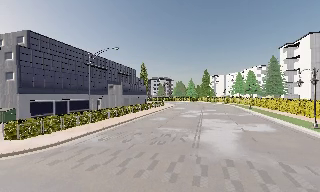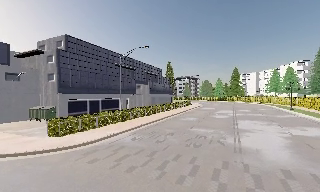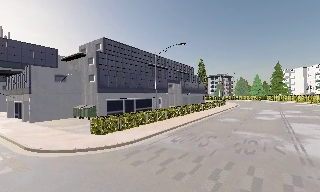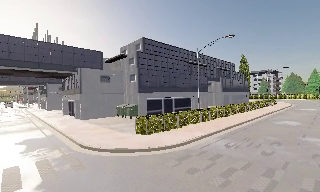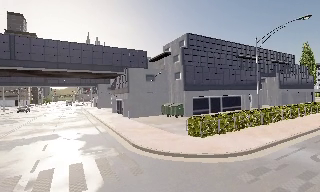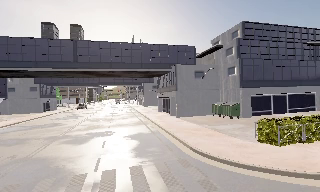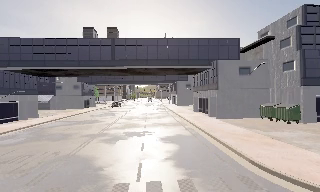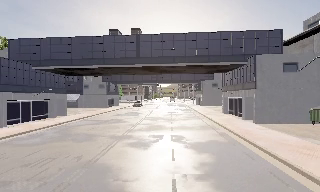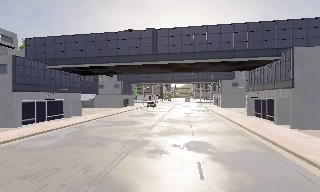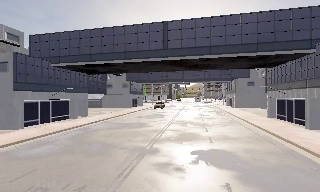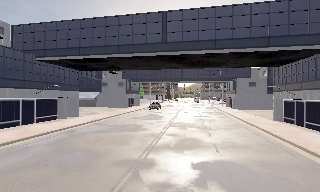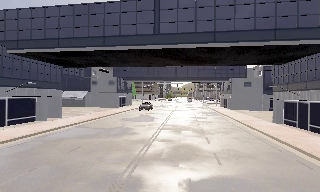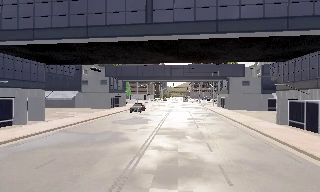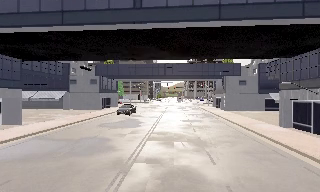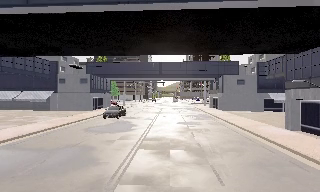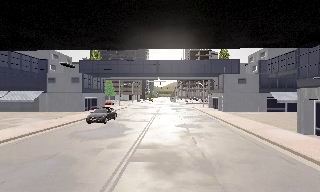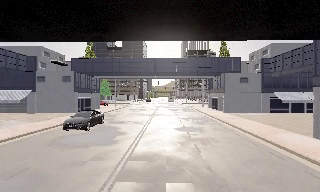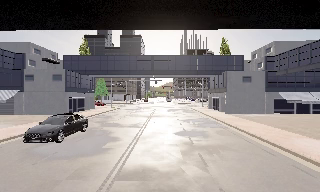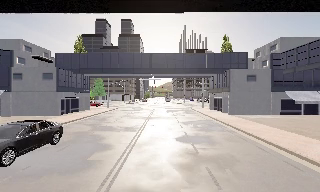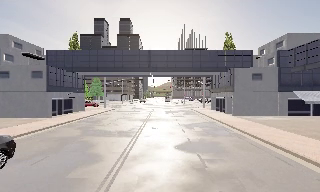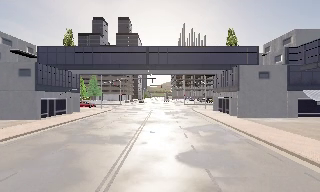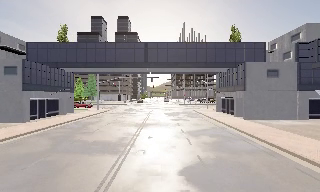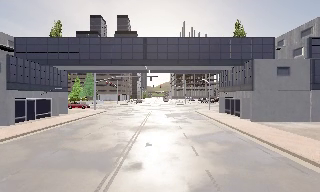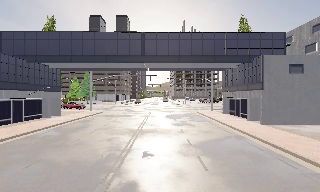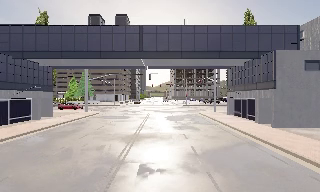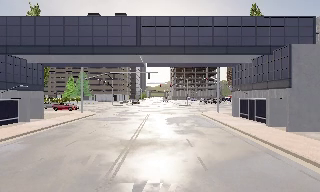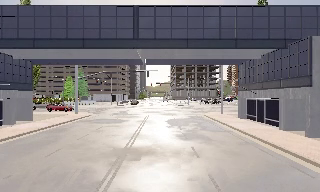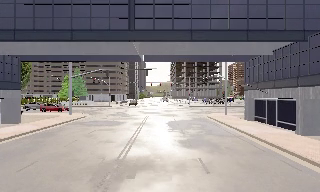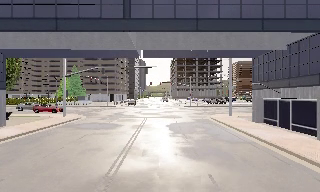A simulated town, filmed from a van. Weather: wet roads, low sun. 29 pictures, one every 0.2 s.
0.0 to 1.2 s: The scene slides to the right, as the camera pans about 70 degrees to its left. It travels forward and to its left, about 7 m. It gains speed.
1.2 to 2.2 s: The scene slides to the right, as the camera pans about 15 degrees to its left. It travels forward, about 8 m, so what stands in front looms larger.
2.2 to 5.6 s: The camera travels forward, about 25 m, so what stands in front looms larger.
The film runs forward here.
